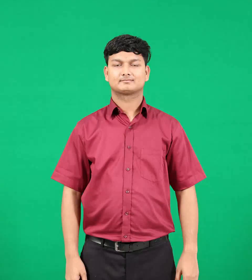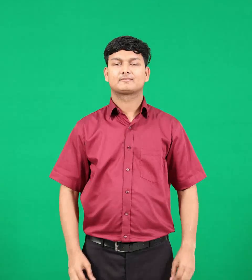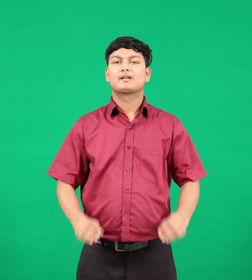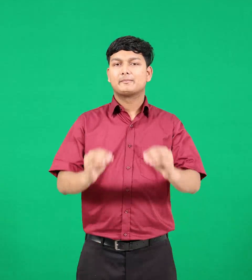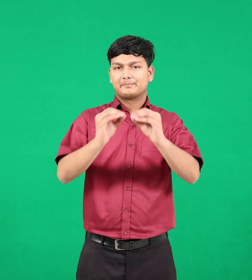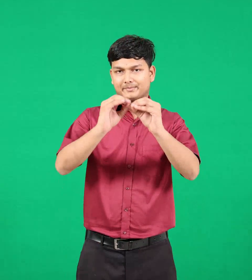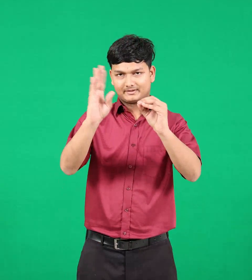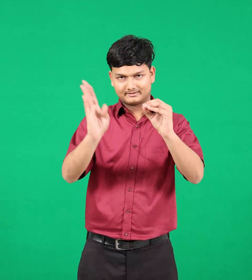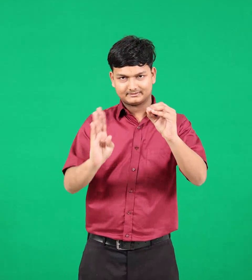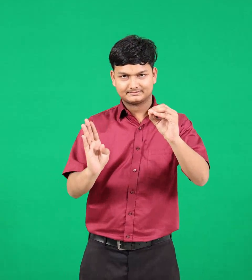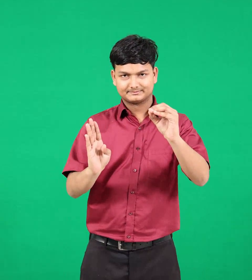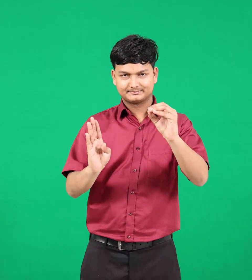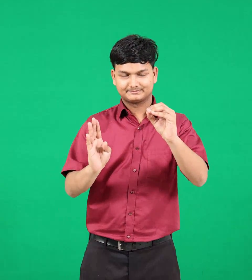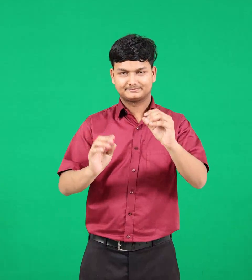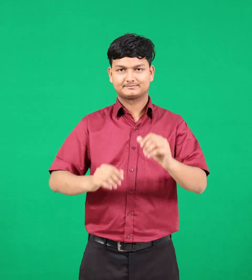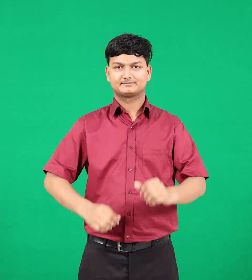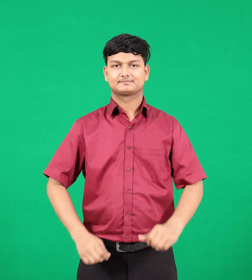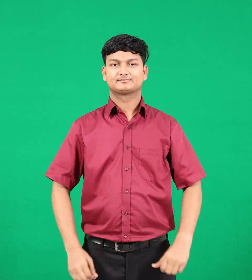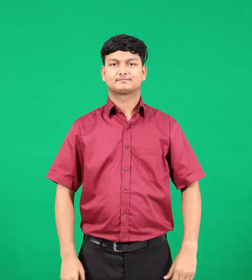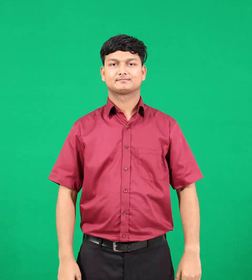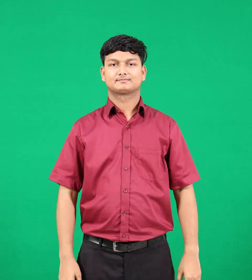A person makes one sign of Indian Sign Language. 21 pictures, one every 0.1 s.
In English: brazil
